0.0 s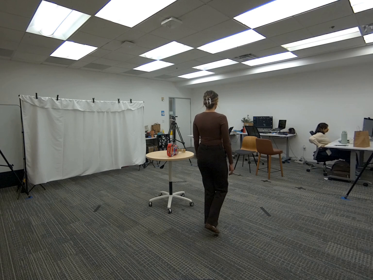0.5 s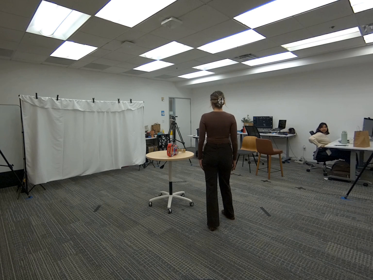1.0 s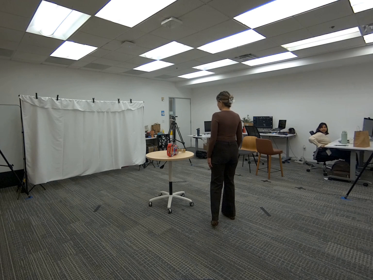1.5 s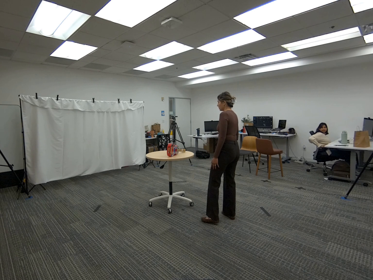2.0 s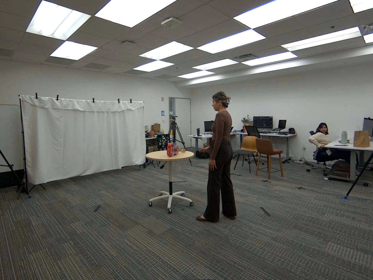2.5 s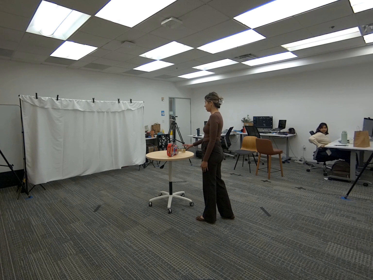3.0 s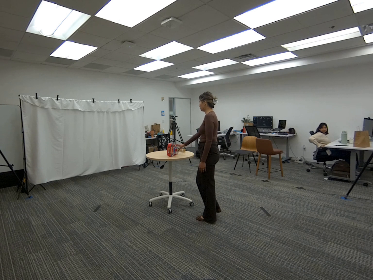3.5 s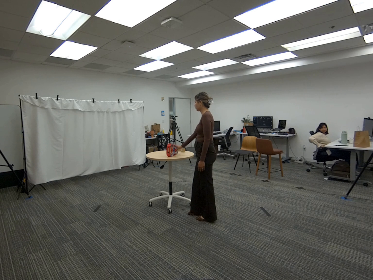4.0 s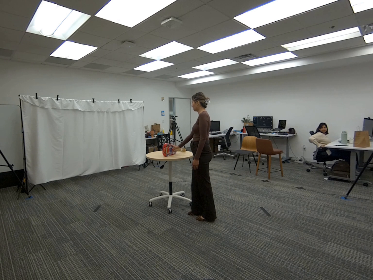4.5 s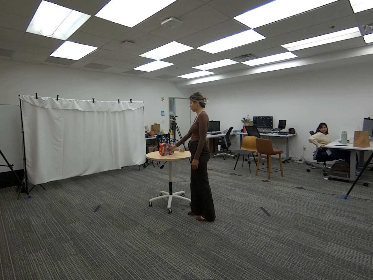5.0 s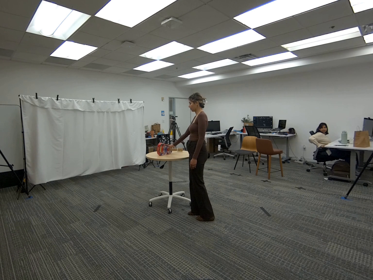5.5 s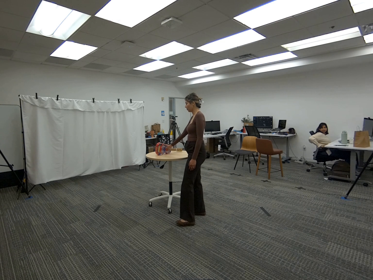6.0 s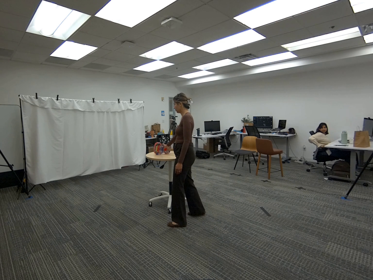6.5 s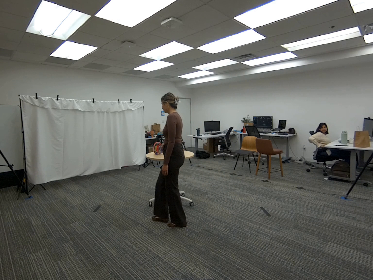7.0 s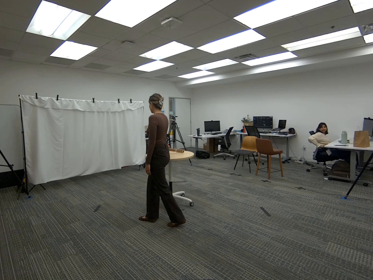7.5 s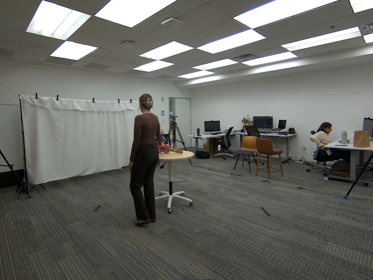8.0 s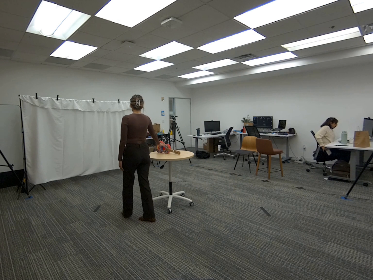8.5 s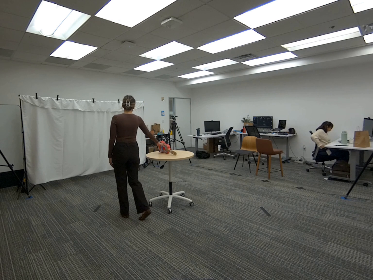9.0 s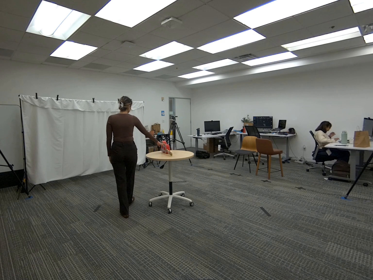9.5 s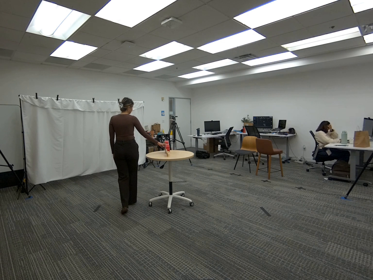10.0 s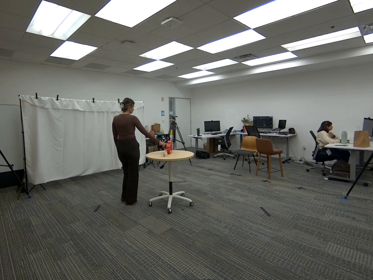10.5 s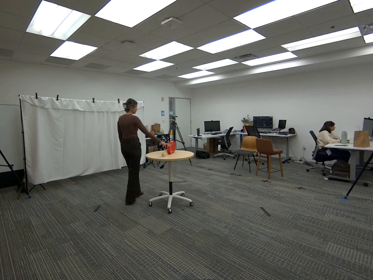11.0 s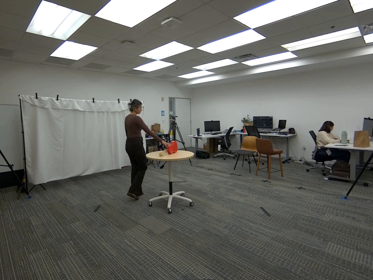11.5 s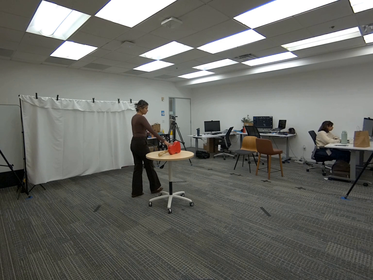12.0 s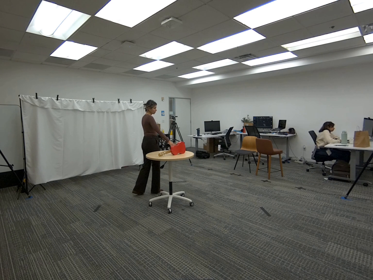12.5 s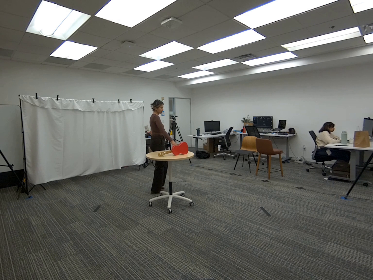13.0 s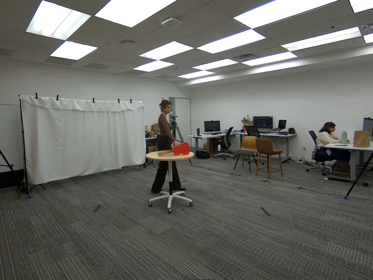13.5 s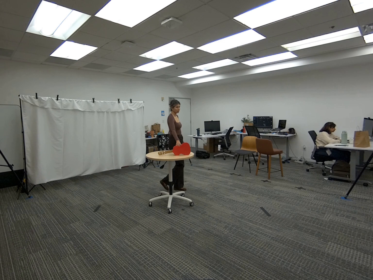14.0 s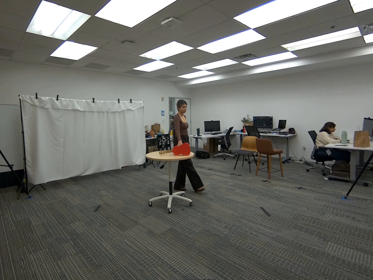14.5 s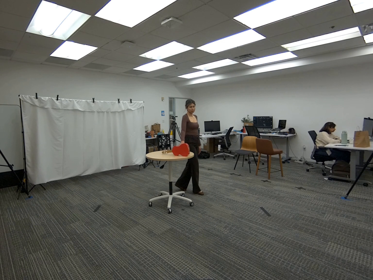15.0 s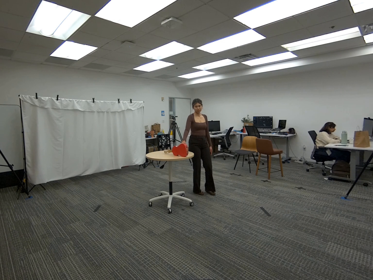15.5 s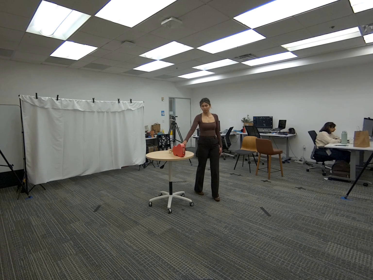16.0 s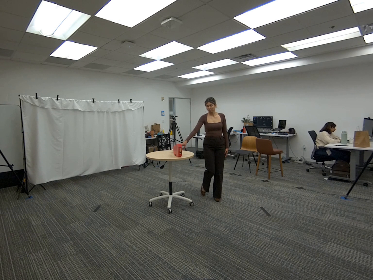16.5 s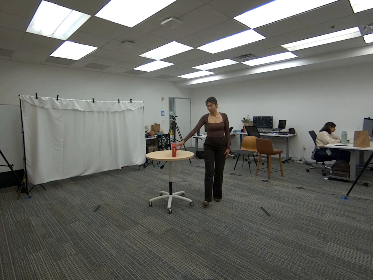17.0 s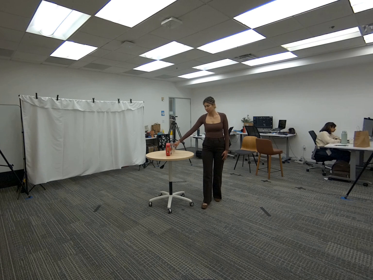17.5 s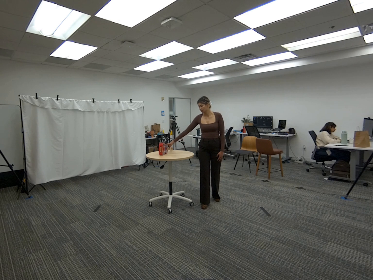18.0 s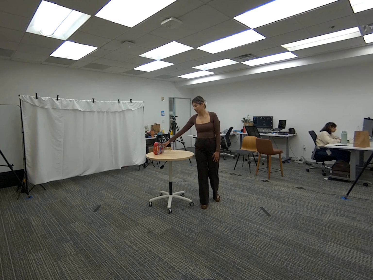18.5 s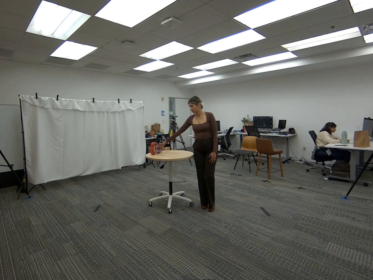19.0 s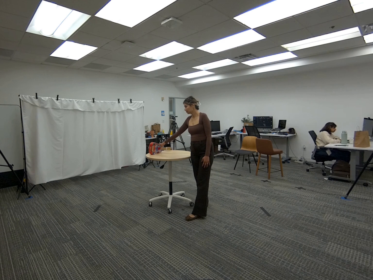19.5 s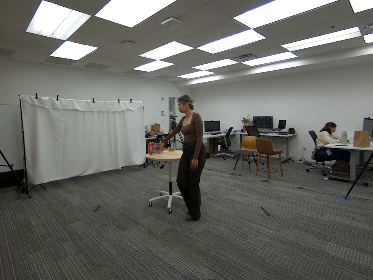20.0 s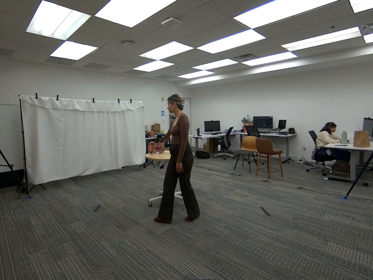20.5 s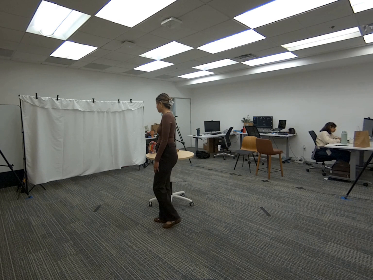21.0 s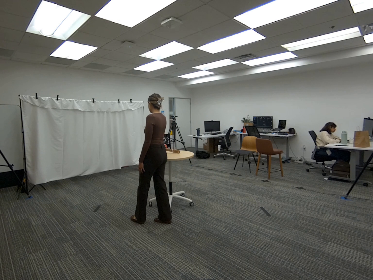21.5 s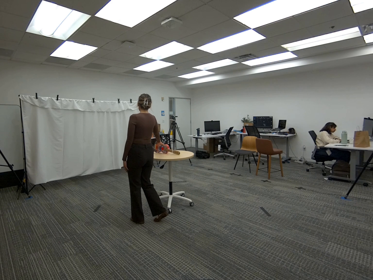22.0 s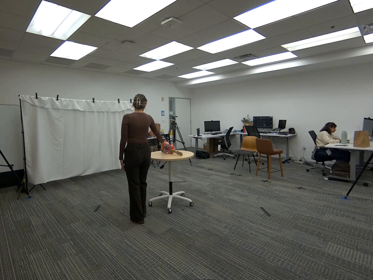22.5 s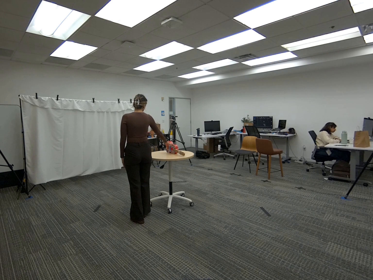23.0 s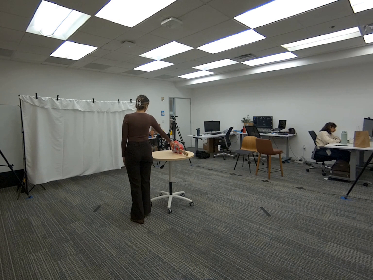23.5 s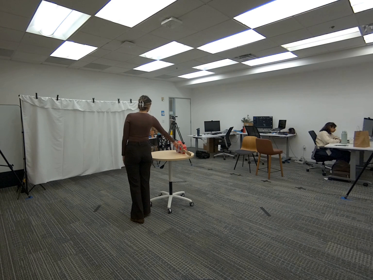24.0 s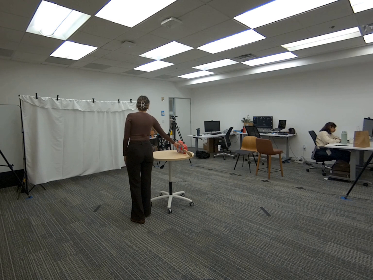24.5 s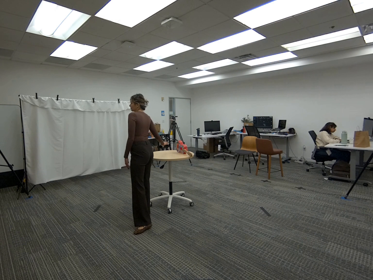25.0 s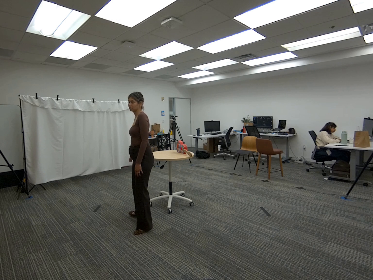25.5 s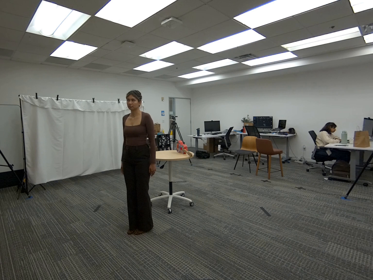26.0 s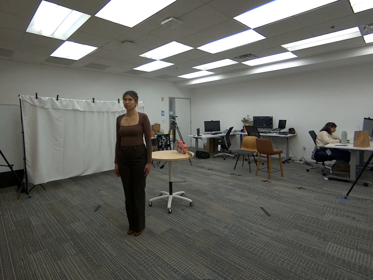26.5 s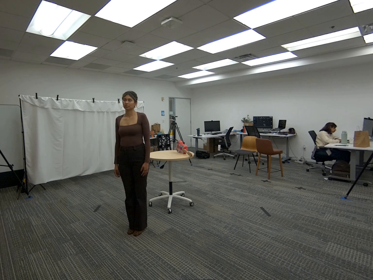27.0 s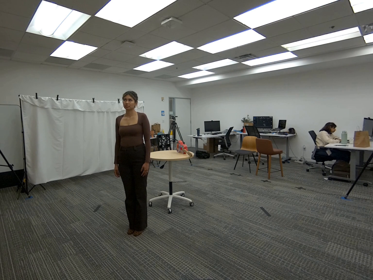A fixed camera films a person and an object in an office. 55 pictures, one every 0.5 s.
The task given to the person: Walk over to the guitar on the round table and using your right hand, push the guitar across the table surface while walking around the bounding area.
